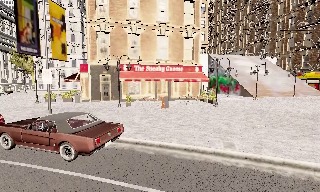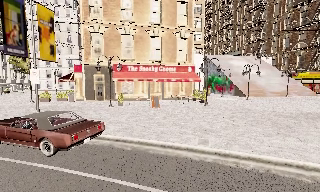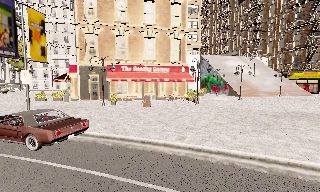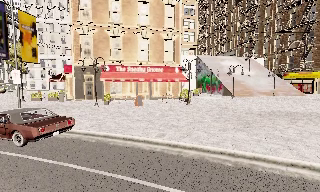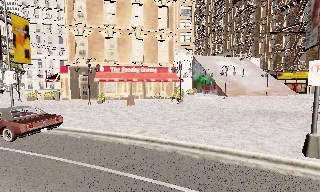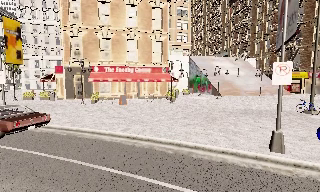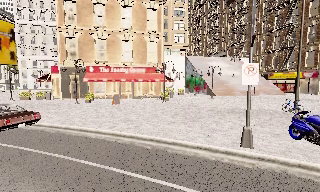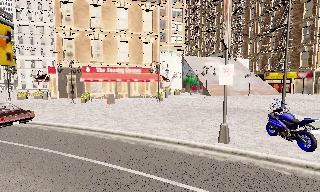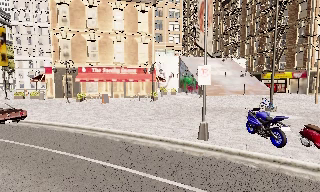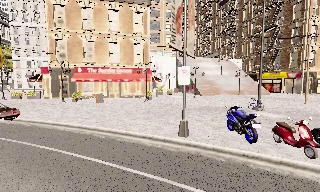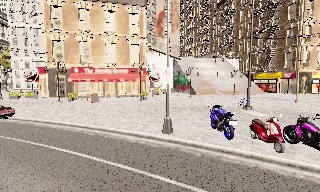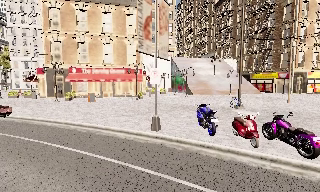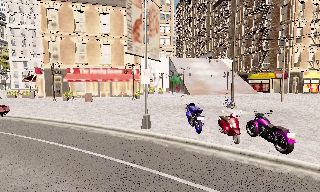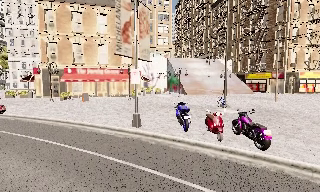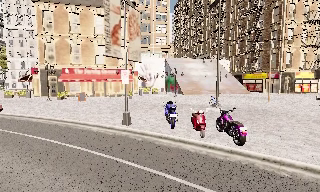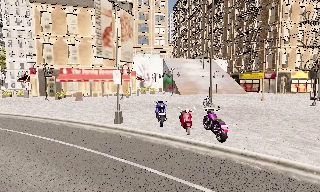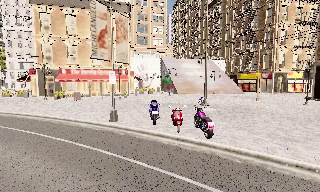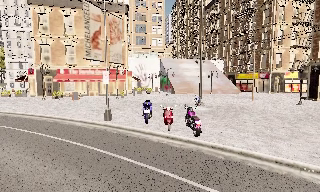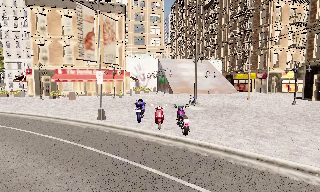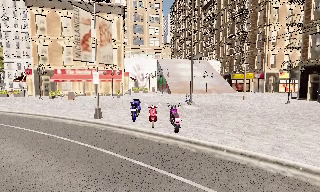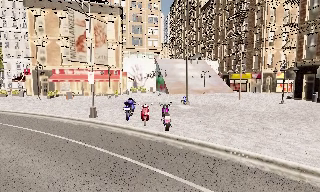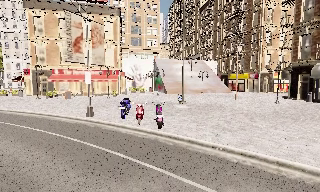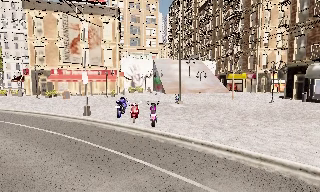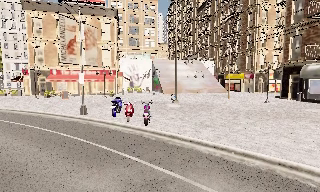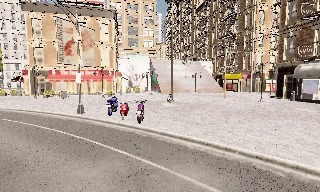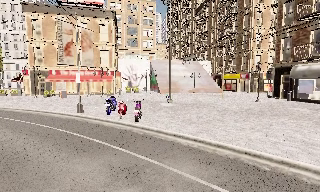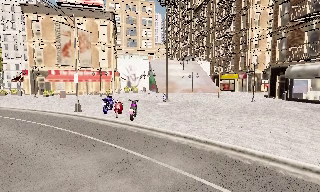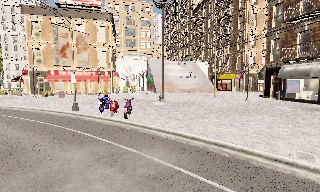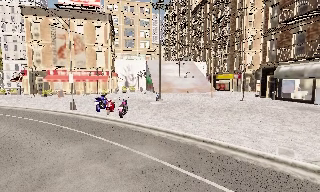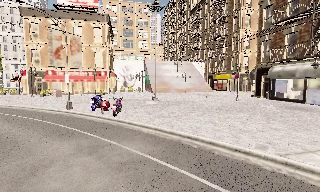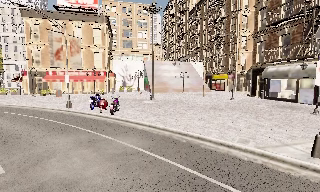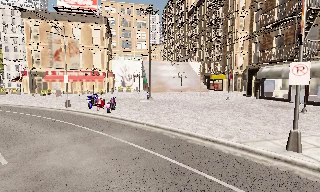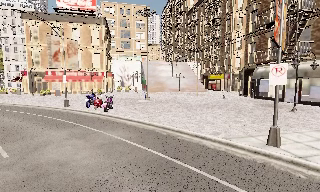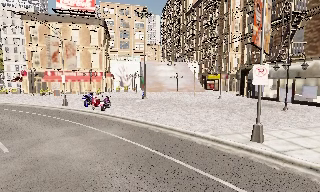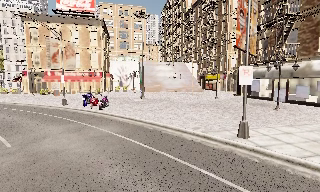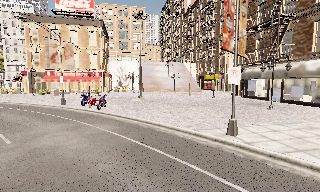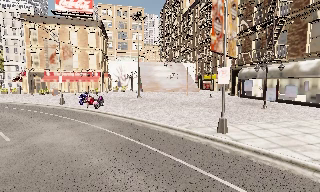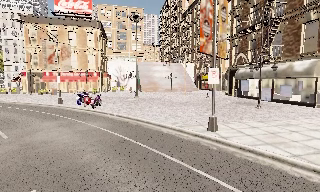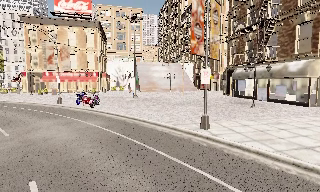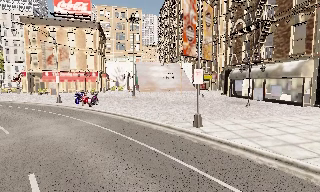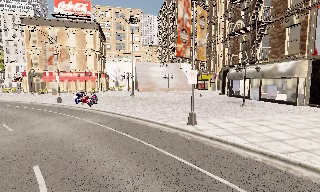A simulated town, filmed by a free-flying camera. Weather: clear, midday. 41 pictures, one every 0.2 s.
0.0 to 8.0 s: The camera travels to its right and backward, about 25 m, so close, fixed things drift to the left.
The film runs backward here.
